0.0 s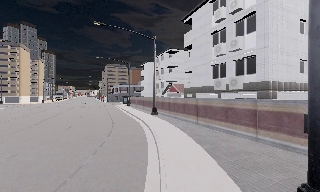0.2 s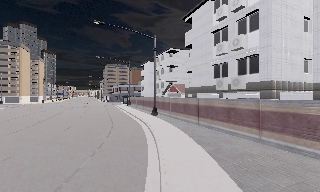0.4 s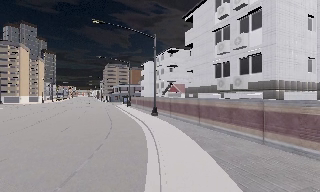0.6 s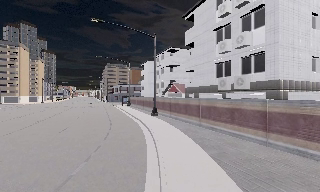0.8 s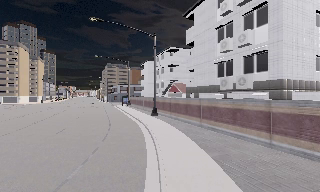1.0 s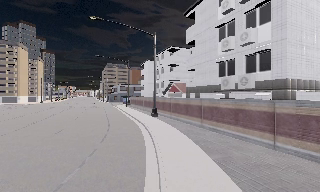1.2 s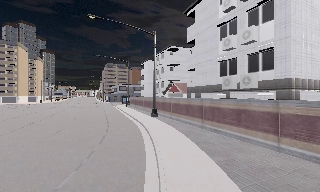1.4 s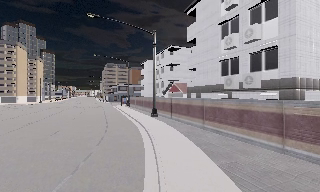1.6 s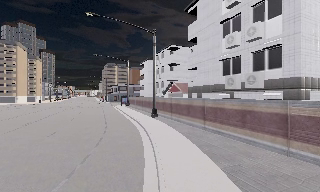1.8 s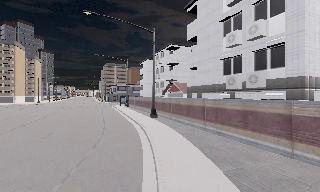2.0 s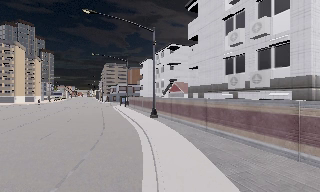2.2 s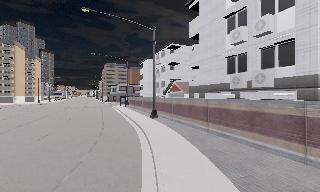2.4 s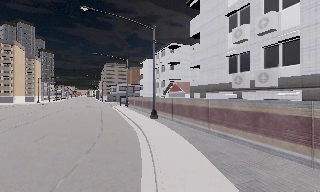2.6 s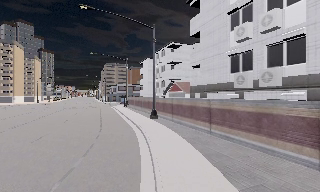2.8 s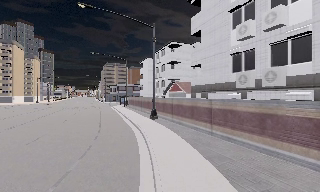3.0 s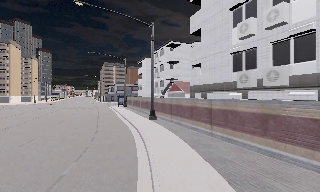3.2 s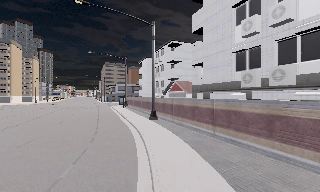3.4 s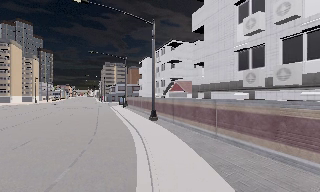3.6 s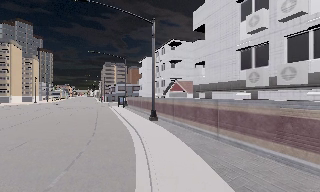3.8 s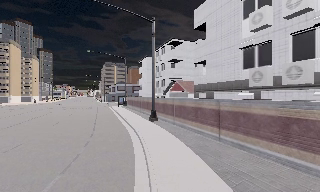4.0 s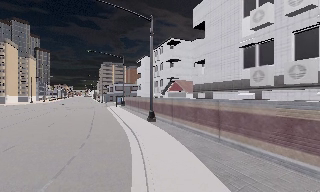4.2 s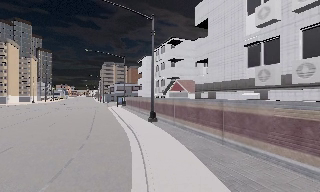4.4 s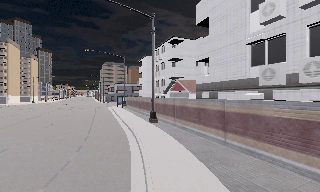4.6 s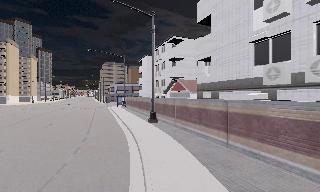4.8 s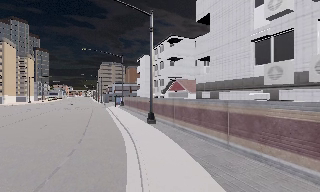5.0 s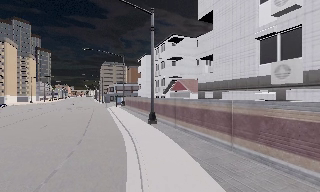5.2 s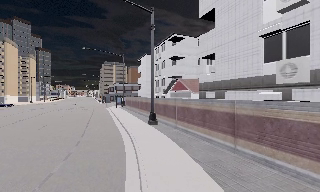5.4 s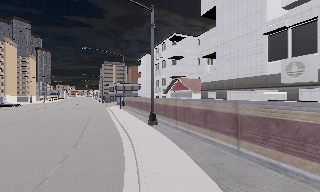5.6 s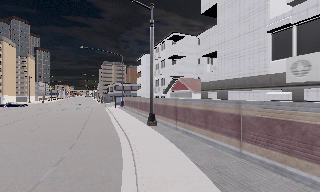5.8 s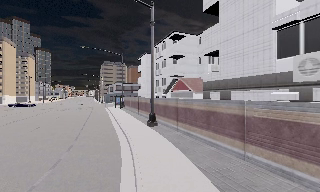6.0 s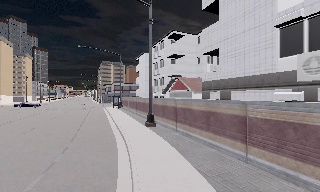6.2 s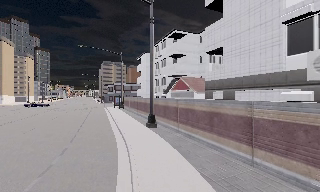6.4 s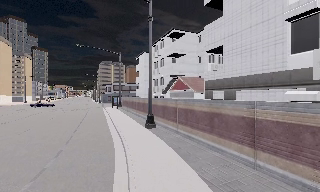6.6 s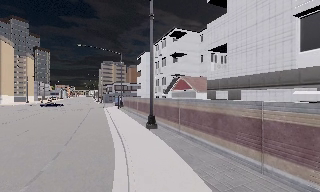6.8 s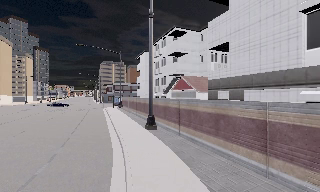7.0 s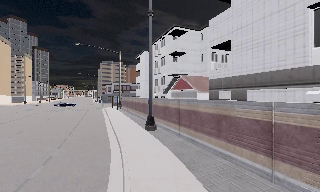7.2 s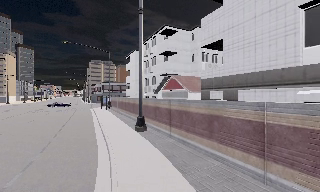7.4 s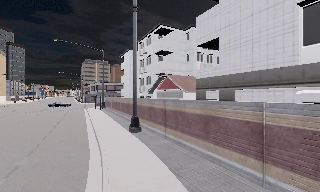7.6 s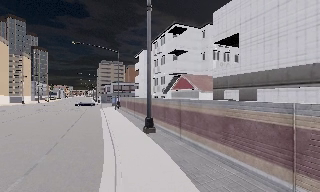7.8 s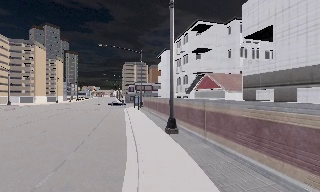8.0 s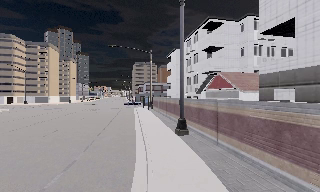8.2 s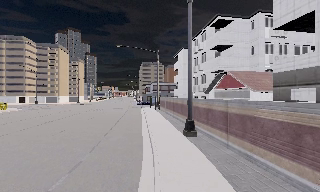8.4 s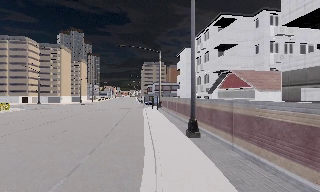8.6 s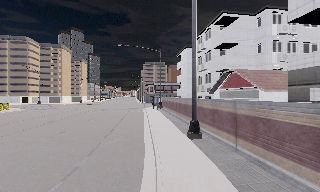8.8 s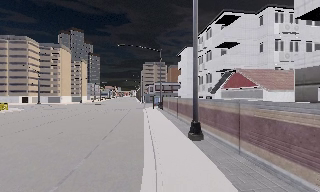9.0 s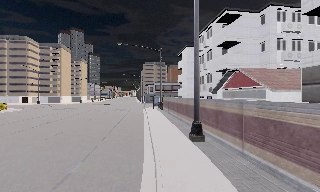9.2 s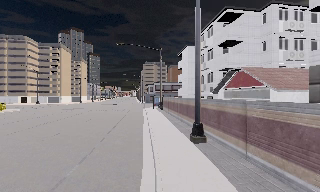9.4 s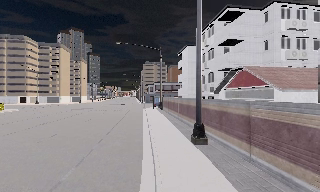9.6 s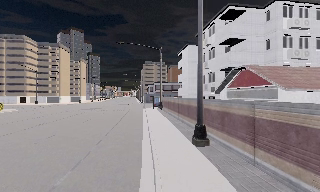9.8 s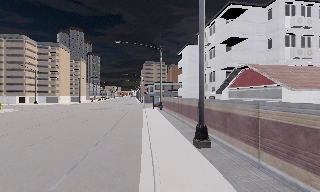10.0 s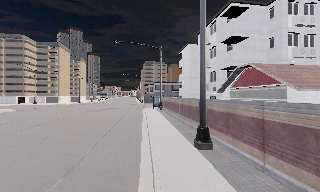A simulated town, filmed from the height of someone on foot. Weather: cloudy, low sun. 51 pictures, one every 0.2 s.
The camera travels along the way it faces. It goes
forward.
0.0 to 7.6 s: The camera travels forward, about 10 m, so what stands in front looms larger.
7.6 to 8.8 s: The camera swings to its left by about 15 degrees, and the scene slides to the right. It travels forward, about 1.5 m, so what stands in front looms larger.
8.8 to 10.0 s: The camera travels forward, about 1.5 m, so what stands in front looms larger.
The film runs forward here.
